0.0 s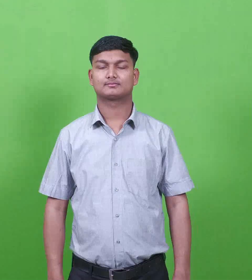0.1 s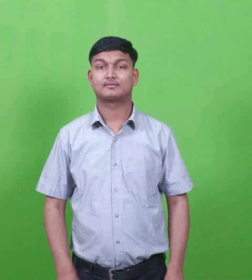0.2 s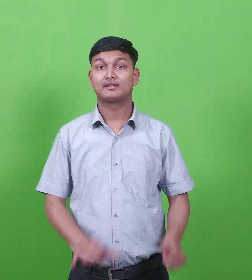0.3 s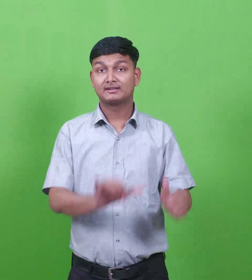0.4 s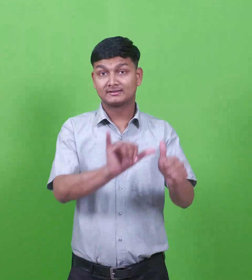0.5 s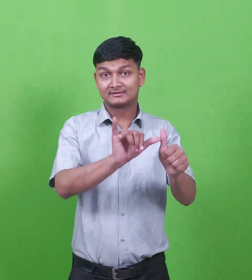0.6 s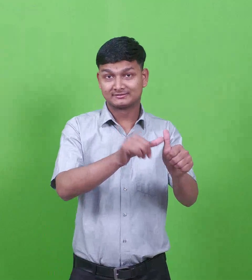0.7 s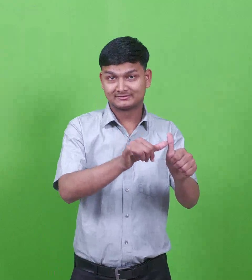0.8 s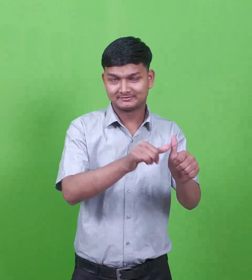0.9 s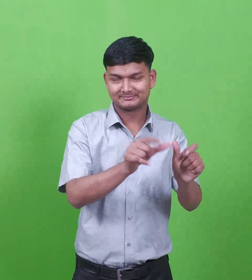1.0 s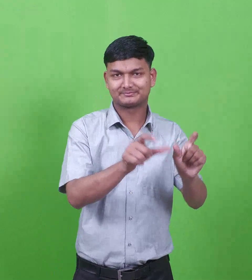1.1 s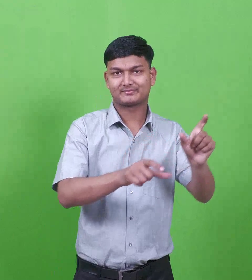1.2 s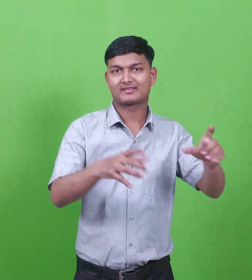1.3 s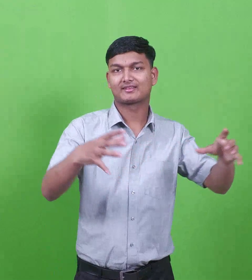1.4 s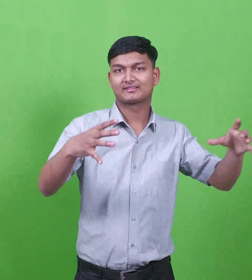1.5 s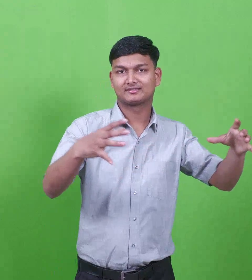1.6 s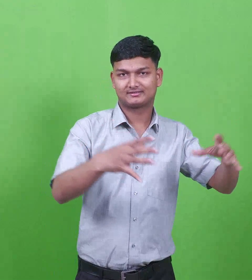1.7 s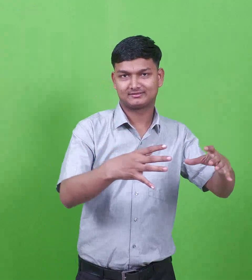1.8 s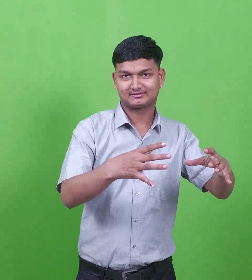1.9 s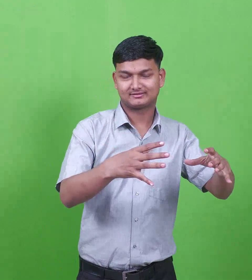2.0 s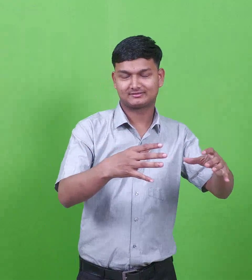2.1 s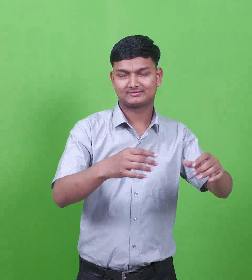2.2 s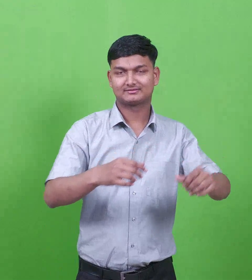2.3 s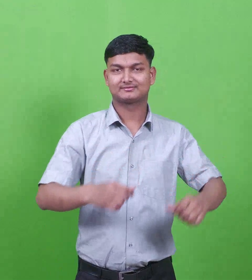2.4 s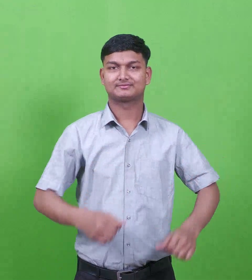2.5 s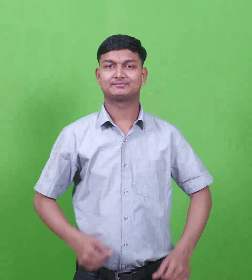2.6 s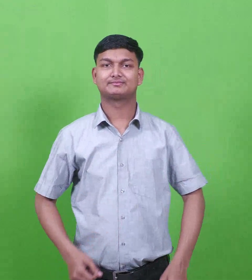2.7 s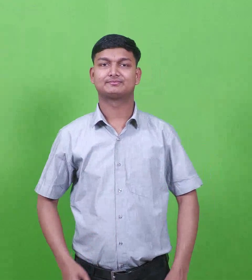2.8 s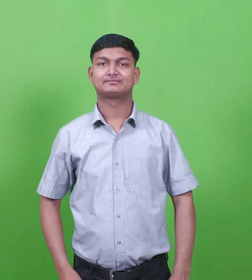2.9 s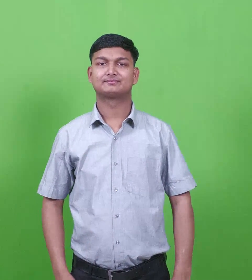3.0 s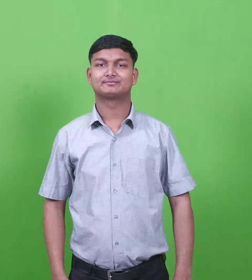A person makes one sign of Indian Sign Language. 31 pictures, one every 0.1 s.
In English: abijah group
